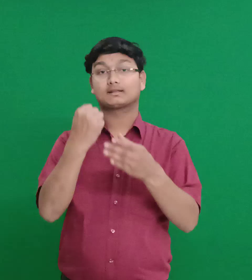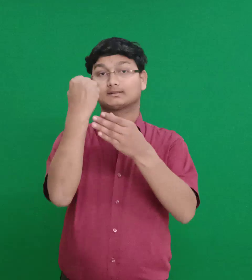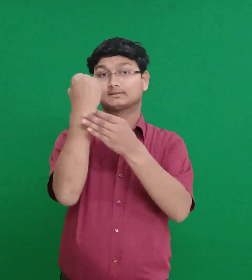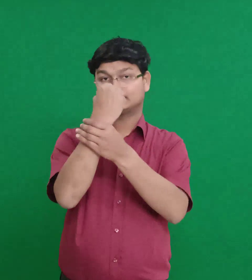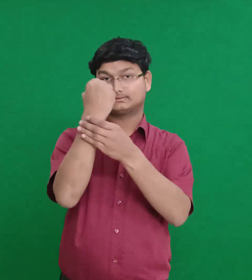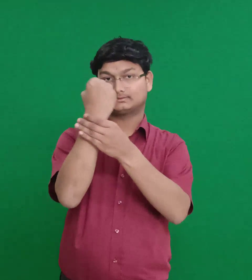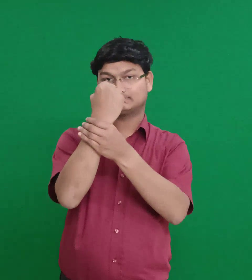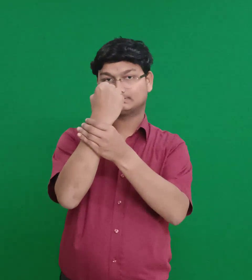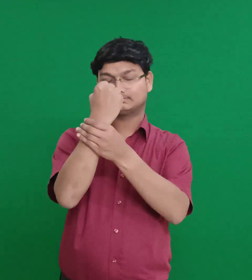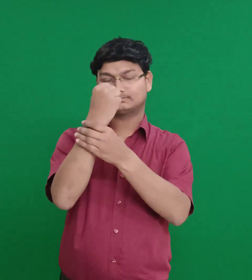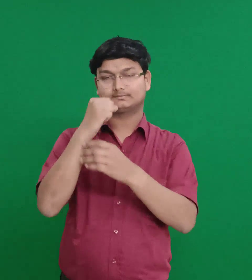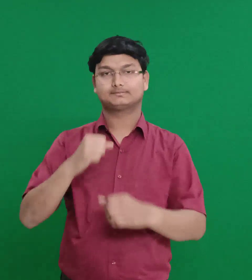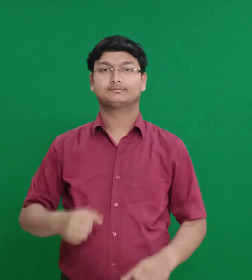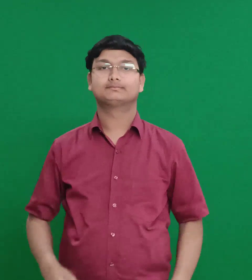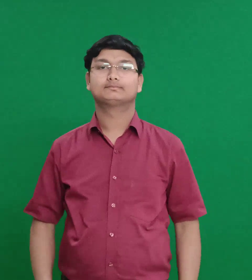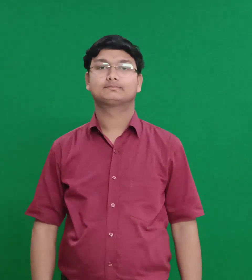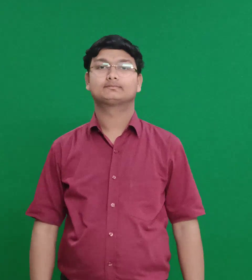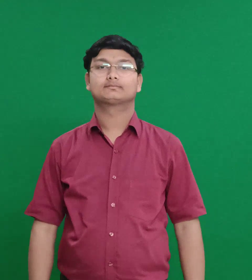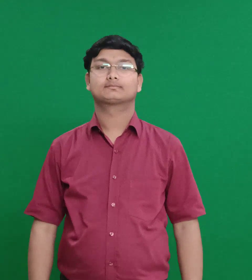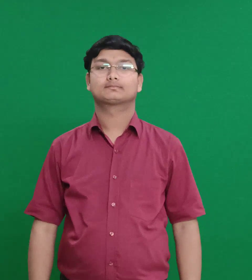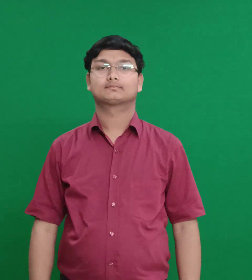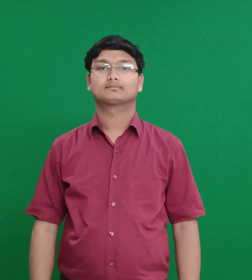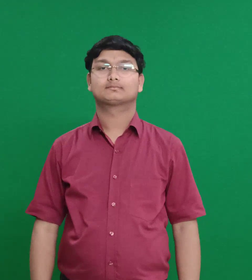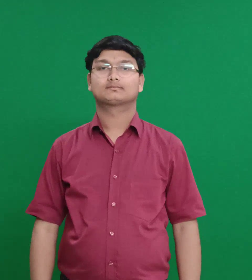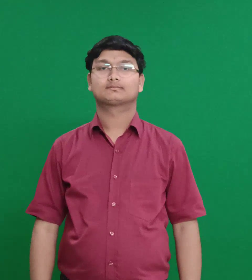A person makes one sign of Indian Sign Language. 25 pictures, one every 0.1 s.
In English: abraham
